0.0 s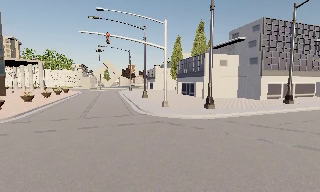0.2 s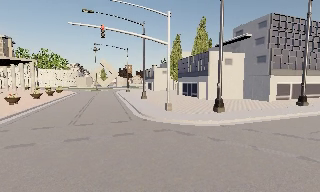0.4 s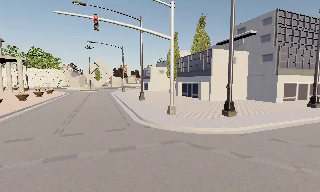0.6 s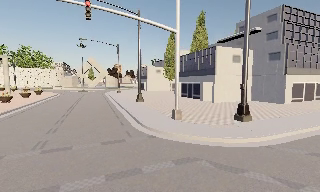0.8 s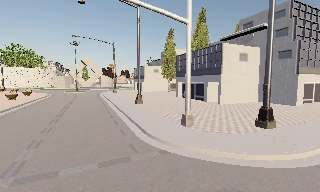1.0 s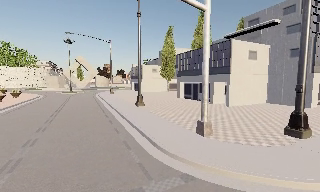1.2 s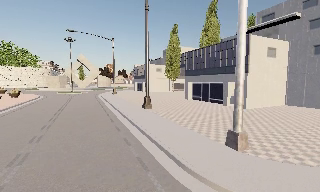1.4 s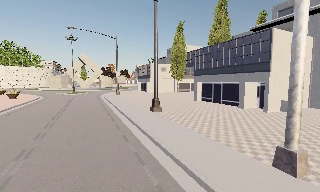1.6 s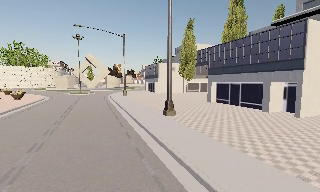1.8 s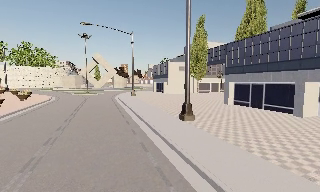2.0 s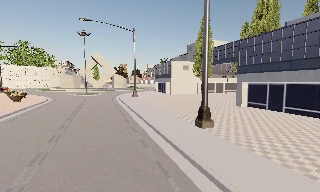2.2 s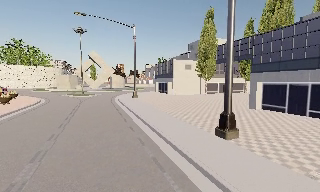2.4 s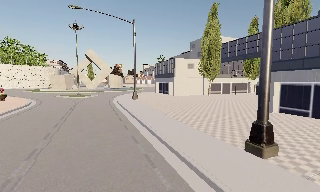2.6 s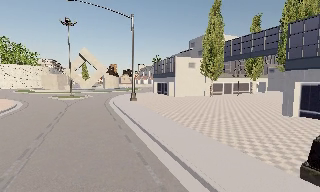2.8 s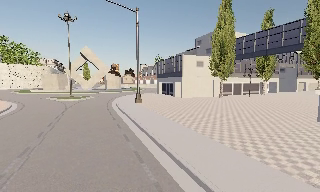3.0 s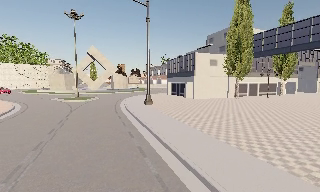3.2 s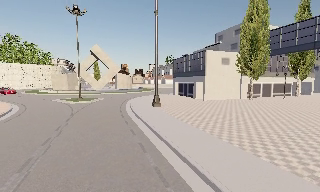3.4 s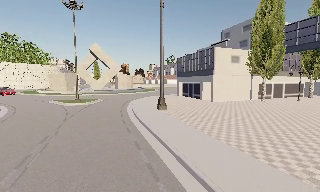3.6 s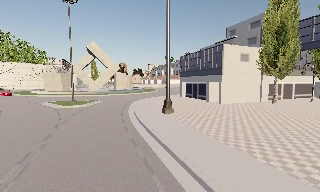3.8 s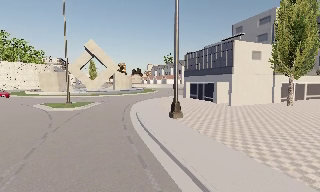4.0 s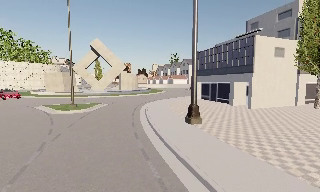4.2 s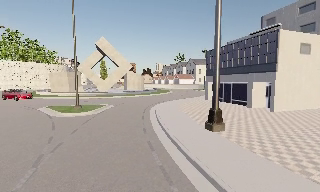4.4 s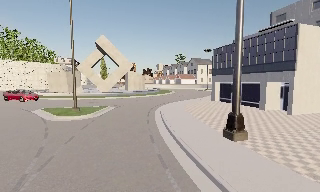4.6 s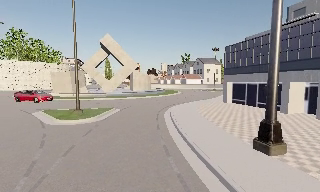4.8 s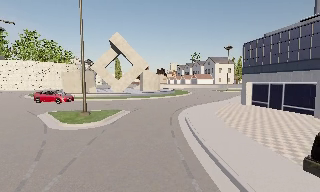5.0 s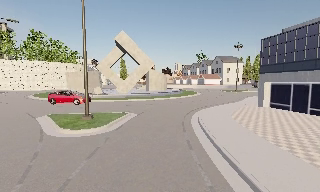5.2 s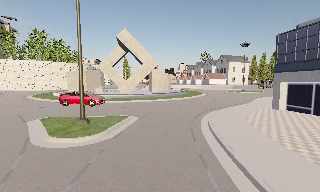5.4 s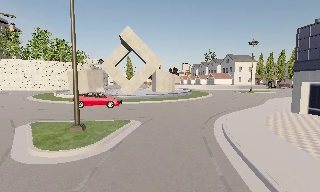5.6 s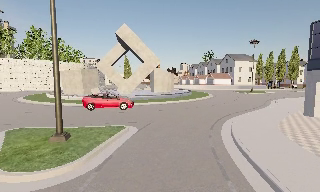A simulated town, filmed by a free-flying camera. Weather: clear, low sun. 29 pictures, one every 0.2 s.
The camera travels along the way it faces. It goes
forward.
0.0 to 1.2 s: The camera travels forward, about 10 m, so what stands in front looms larger.
1.2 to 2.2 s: The camera travels forward and to its left, about 8 m, so what stands in front looms larger.
2.2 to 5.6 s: The camera pans to its left, which is counterclockwise from overhead, by about 10 degrees. It travels forward, about 25 m, so what stands in front looms larger.
The film runs forward here.
